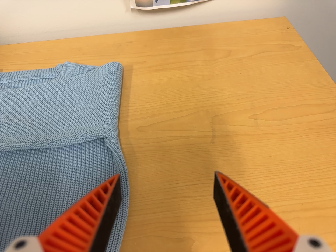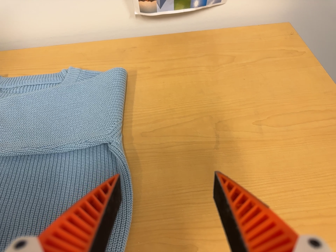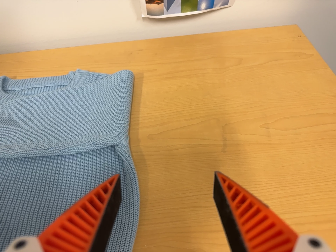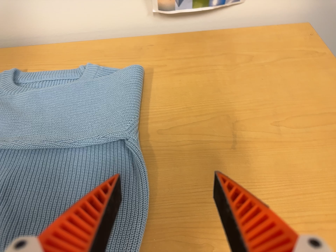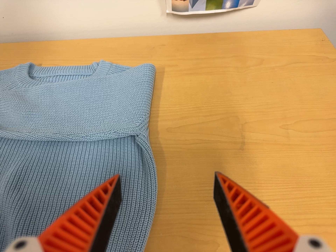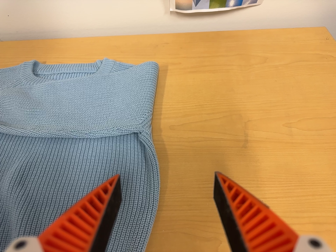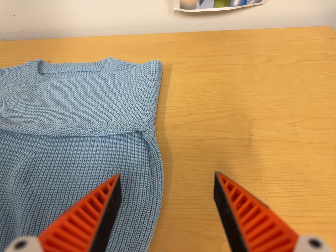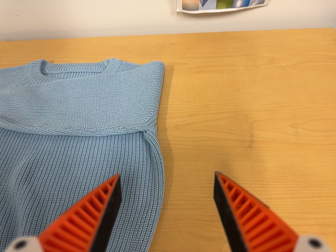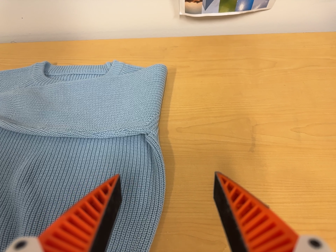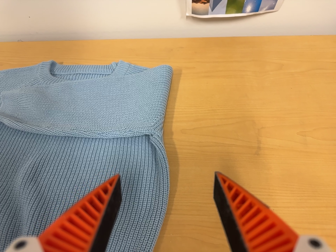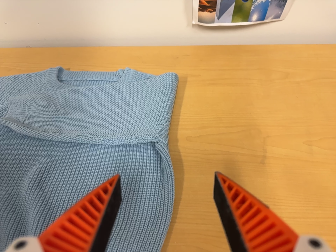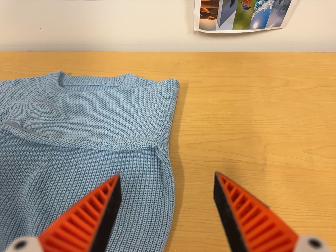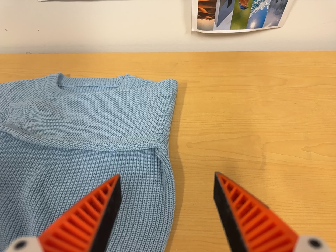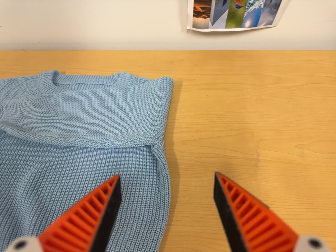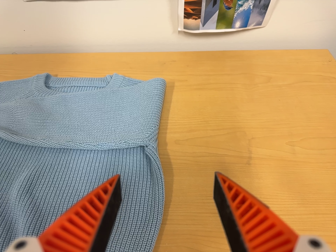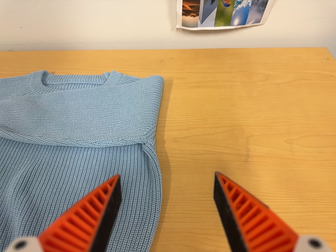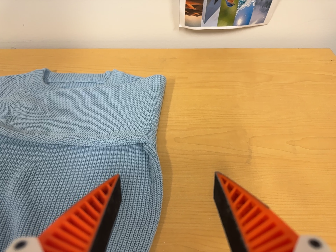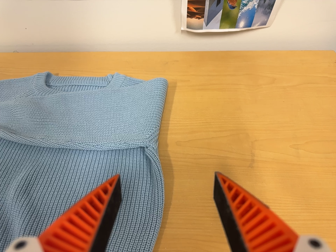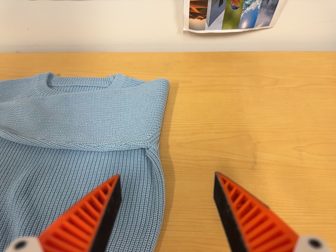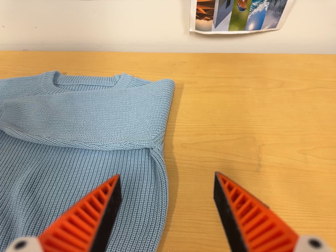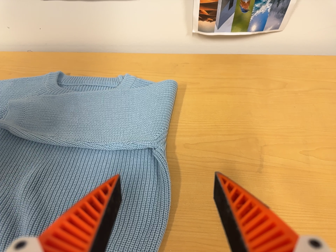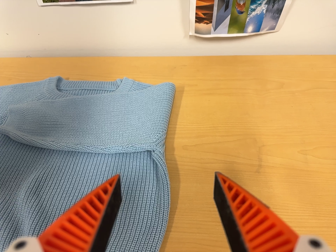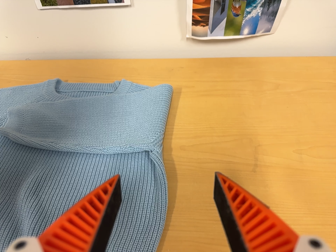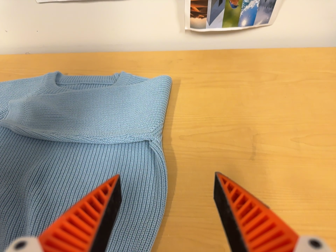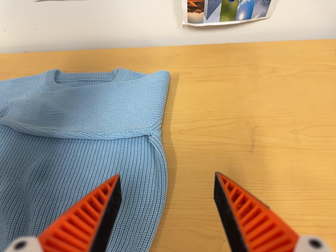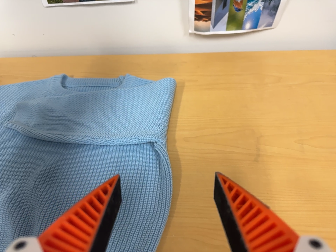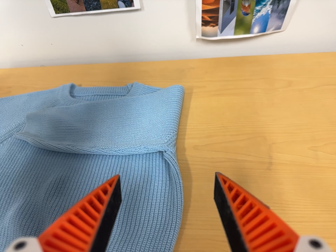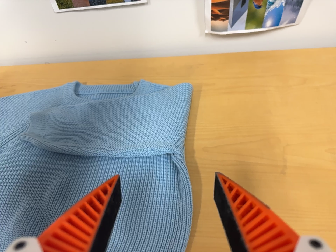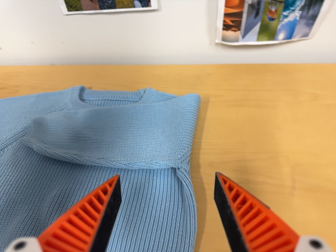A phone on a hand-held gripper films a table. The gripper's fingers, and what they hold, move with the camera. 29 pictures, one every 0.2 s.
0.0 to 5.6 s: The camera pans to its left by about 10 degrees. It rolls about its line of sight by about 10 degrees, and the scene rotates clockwise.
The film runs backward here.
